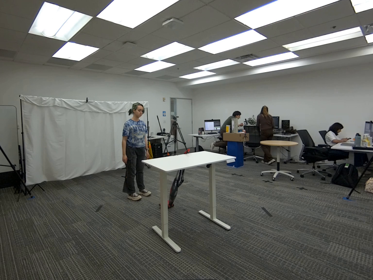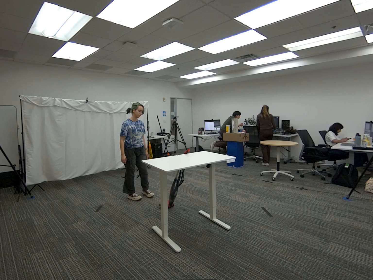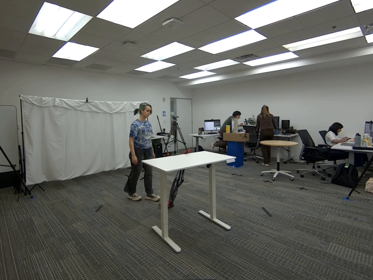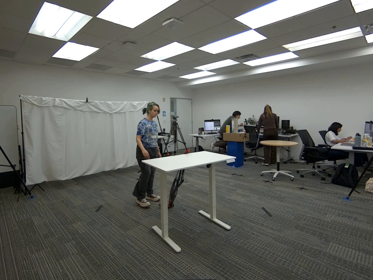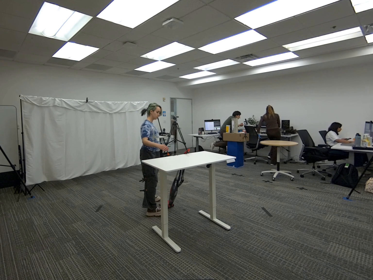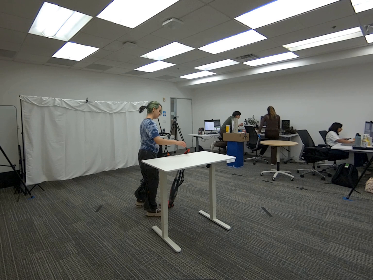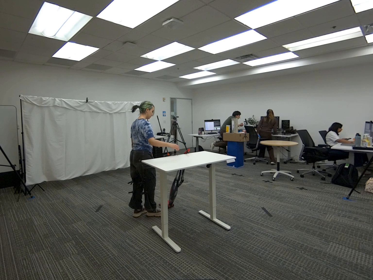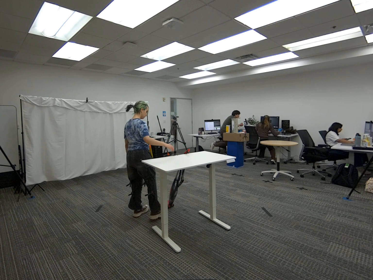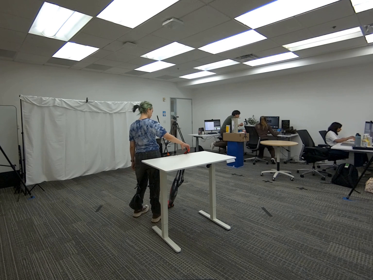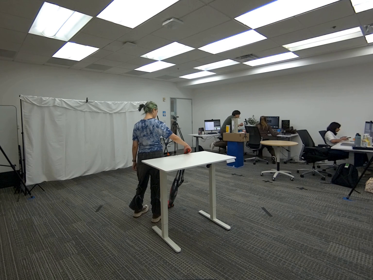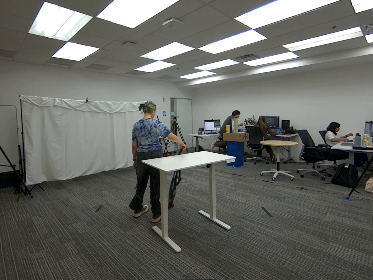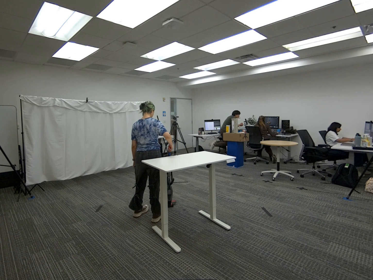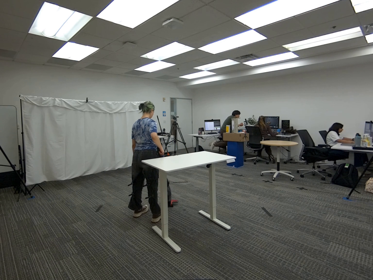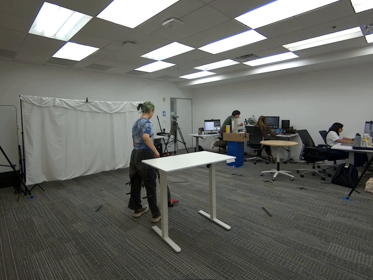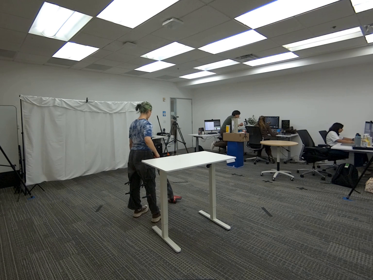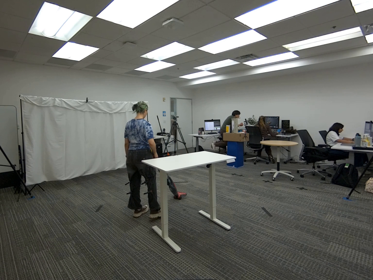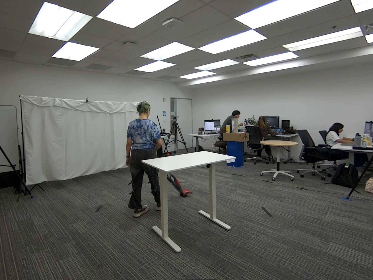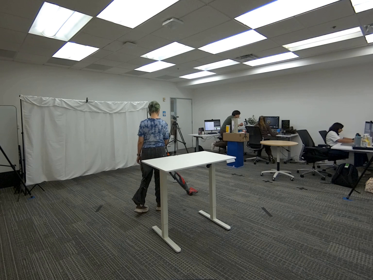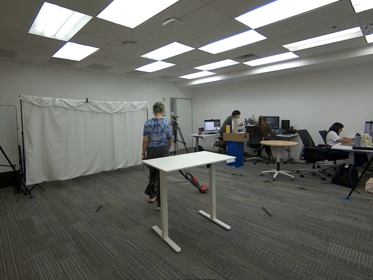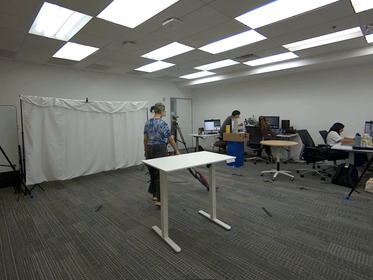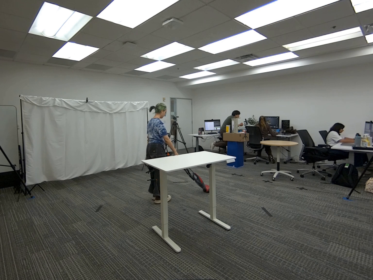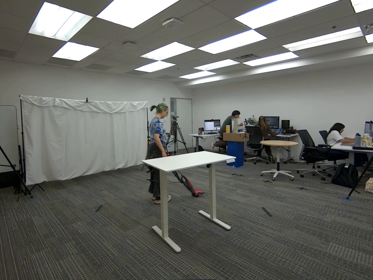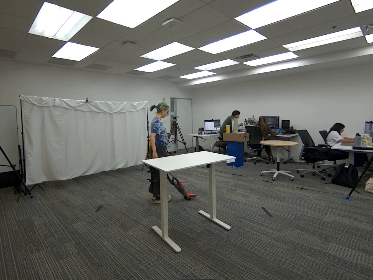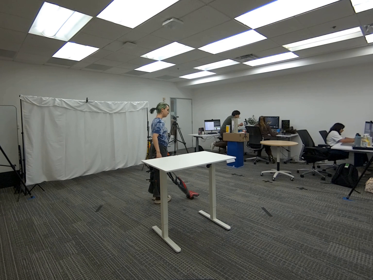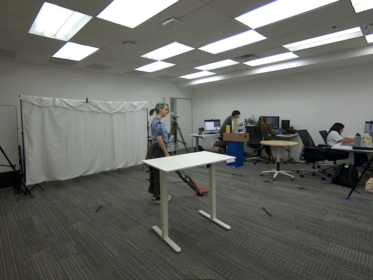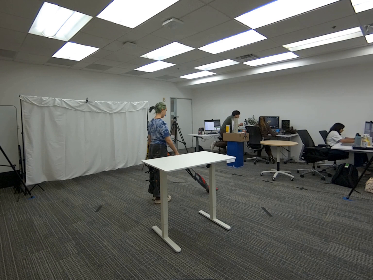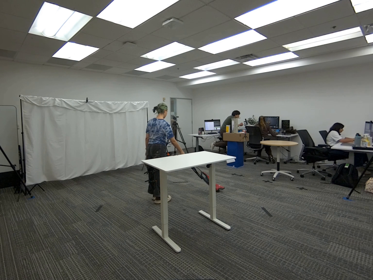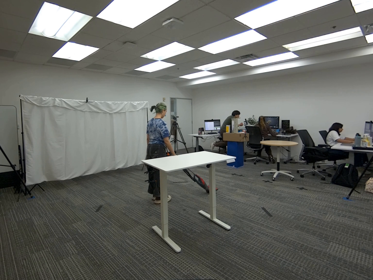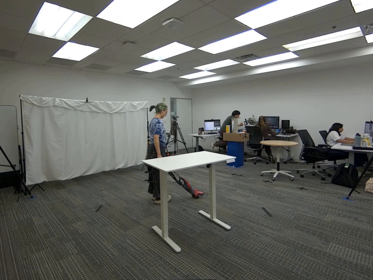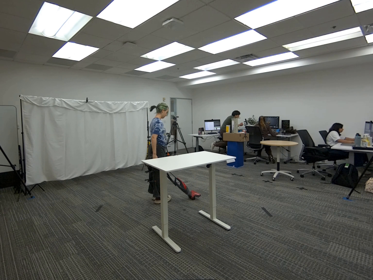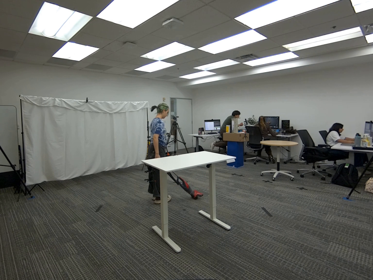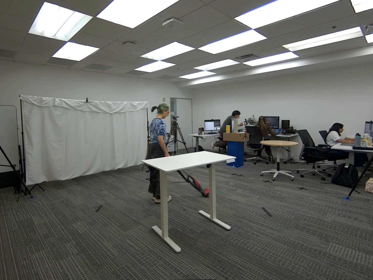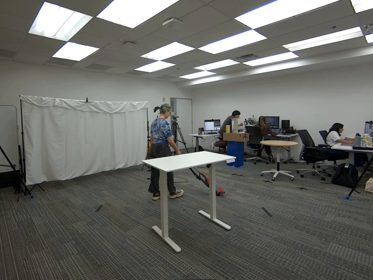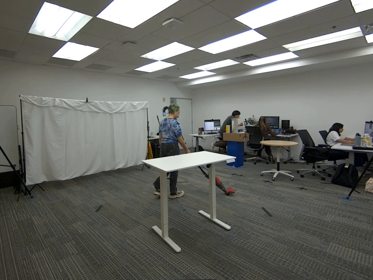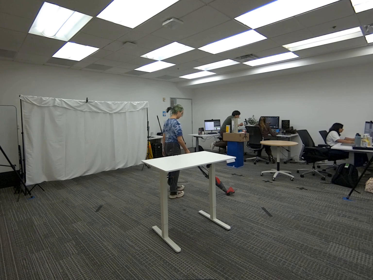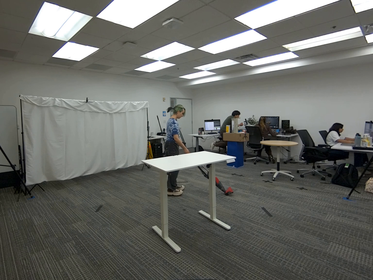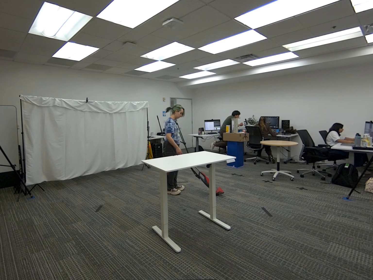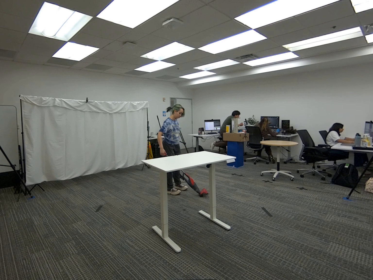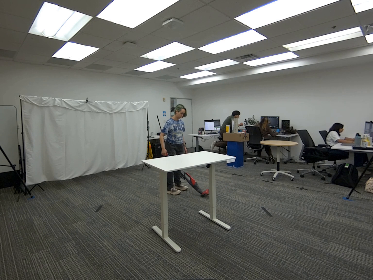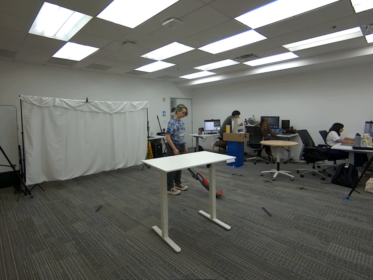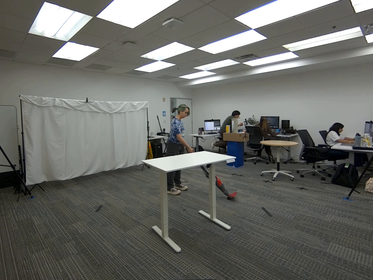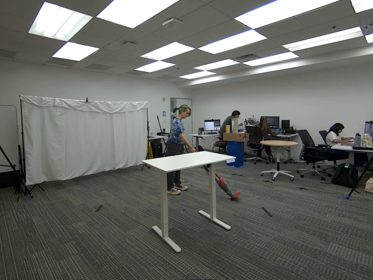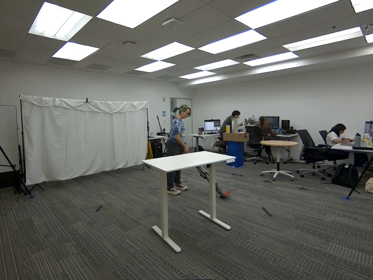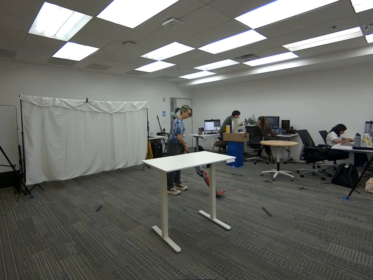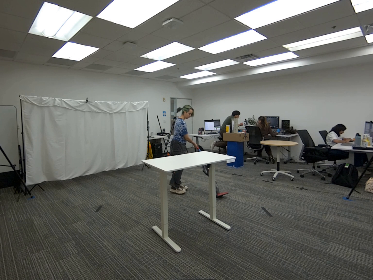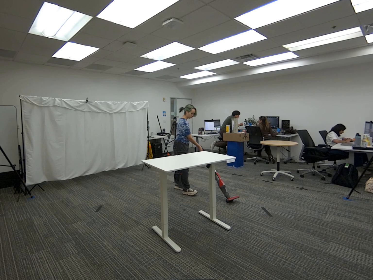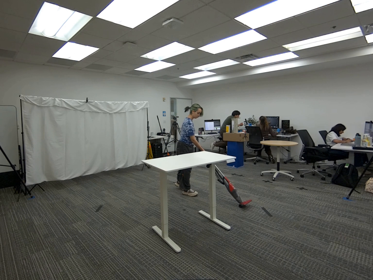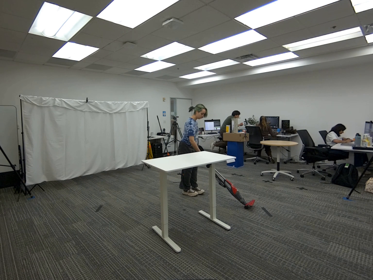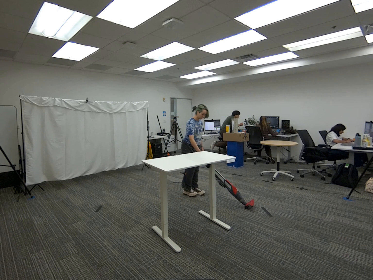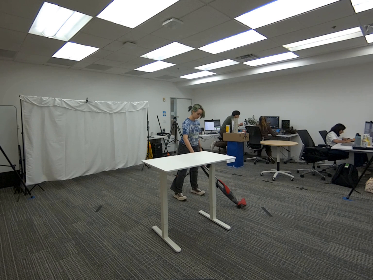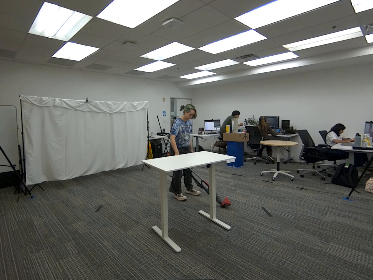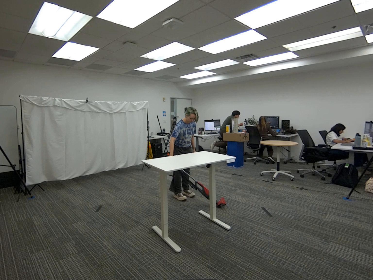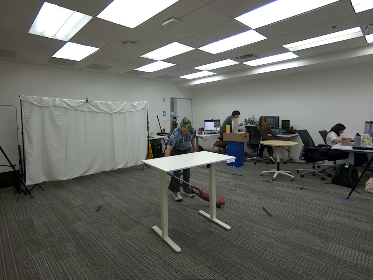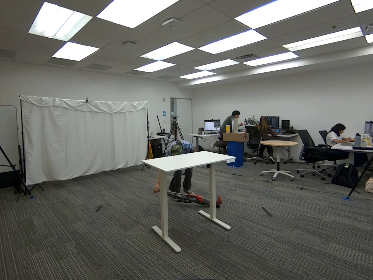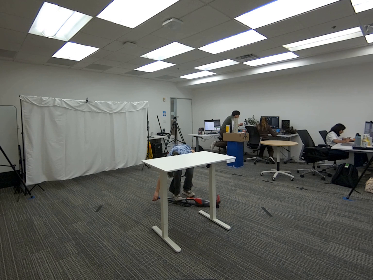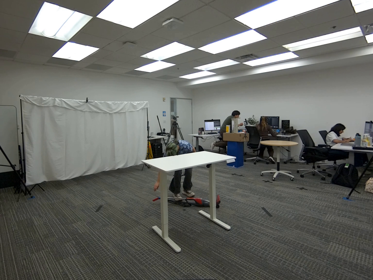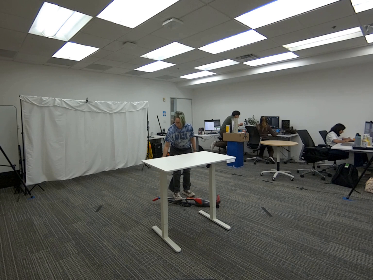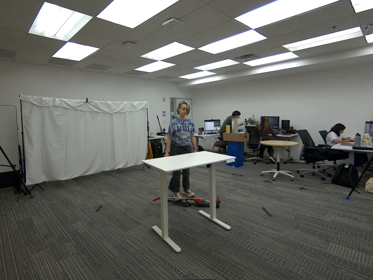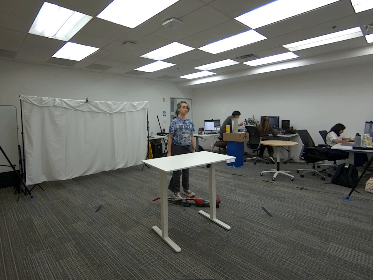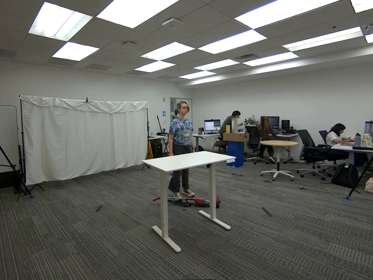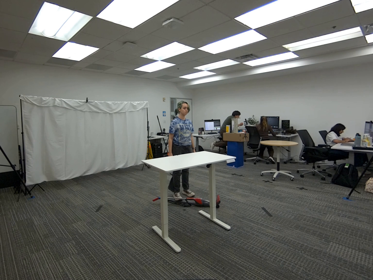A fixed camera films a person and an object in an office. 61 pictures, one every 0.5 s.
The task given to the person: Walk over to the vacum leaning against the white desk and grasp the vaccum using one hand from the top handle. Proceed to vaccum within the bounding area. Place the vaccum near the white desk when complete.
